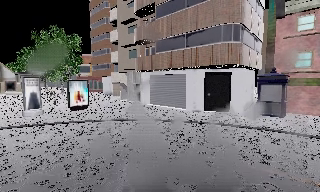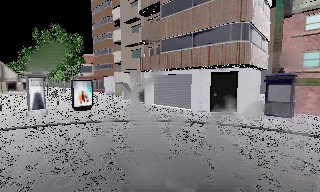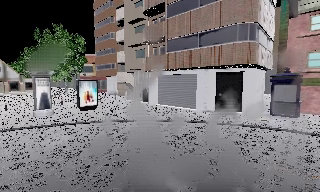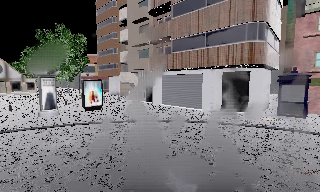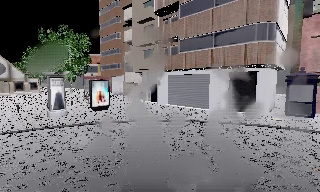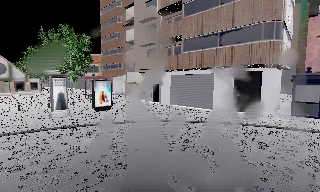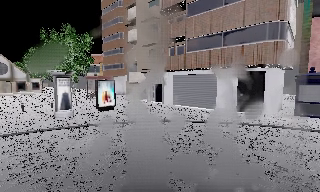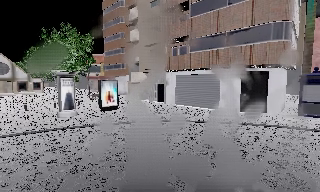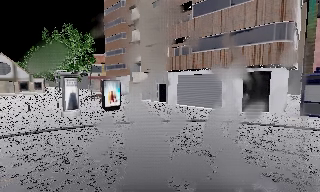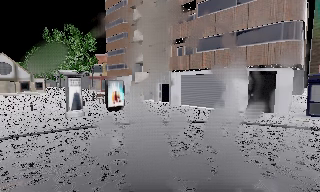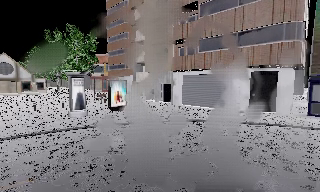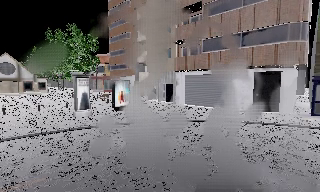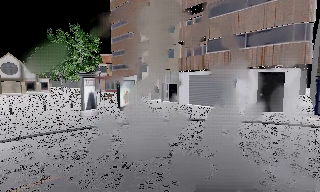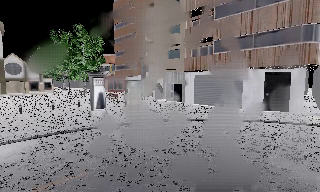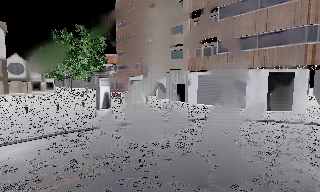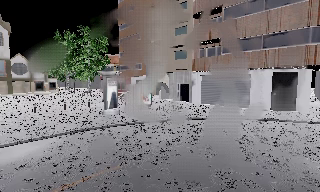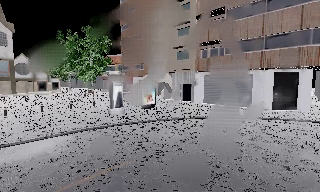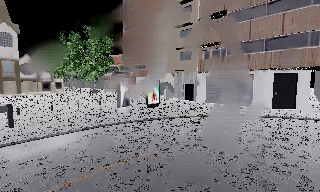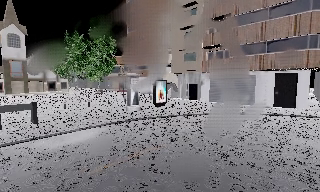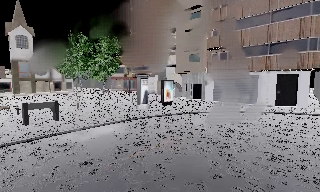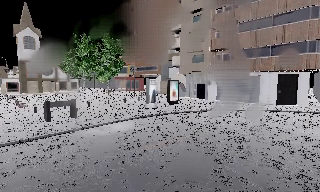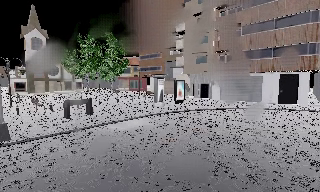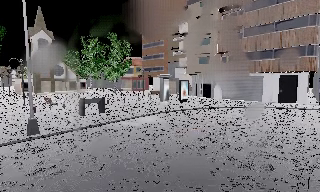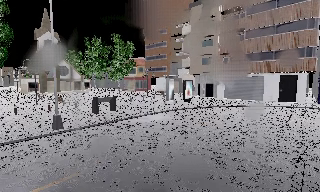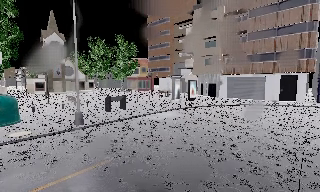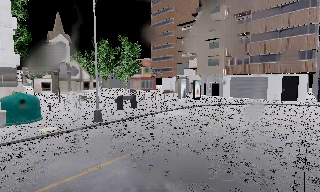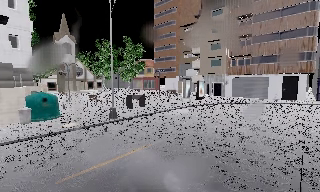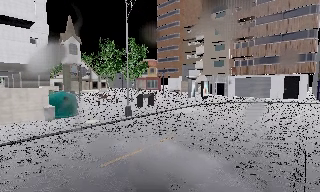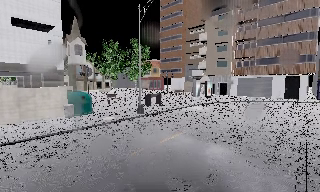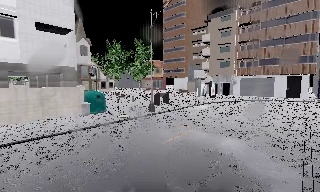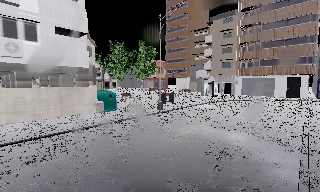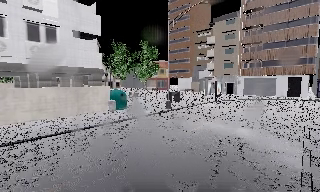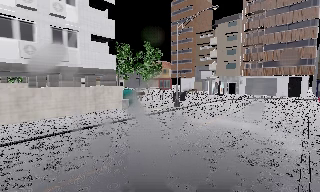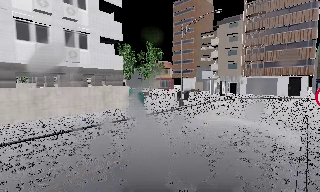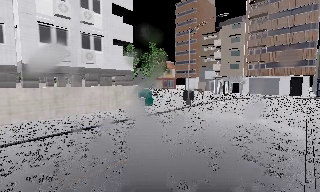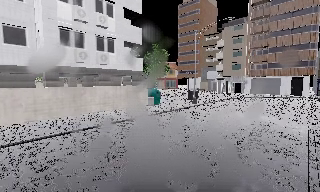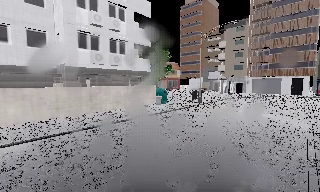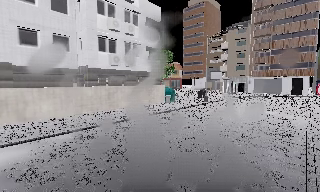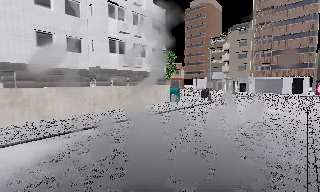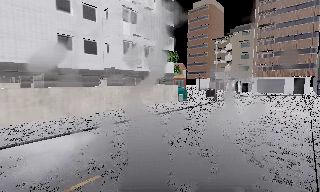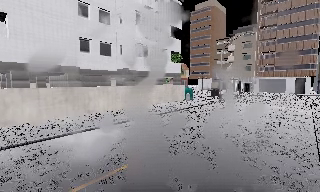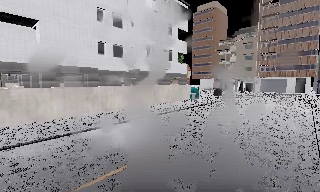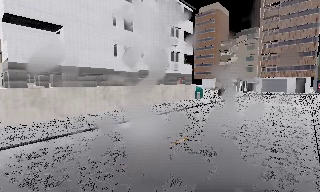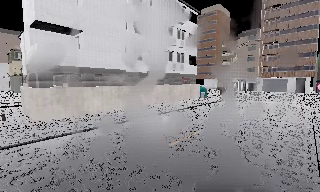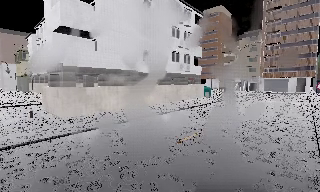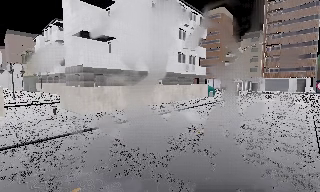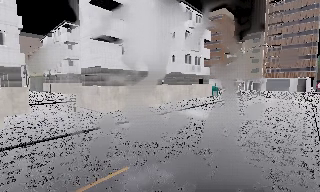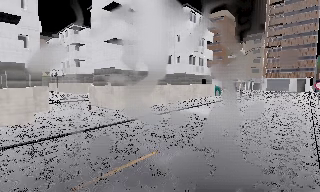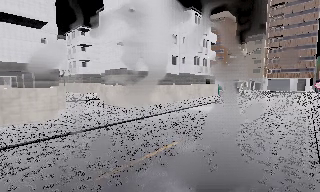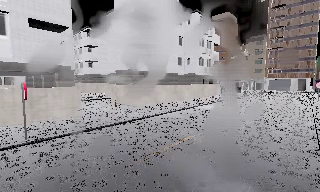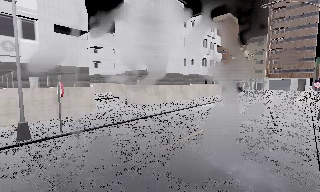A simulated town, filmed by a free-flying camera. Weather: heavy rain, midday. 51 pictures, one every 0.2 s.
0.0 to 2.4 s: The camera travels to its left, about 4 m, so close, fixed things drift to the right.
2.4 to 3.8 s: The camera travels to its left and backward, about 4.5 m, so close, fixed things drift to the right. It gains speed.
3.8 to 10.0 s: The camera travels backward and to its left, about 35 m, so what stands in front gets smaller.
The film runs backward here.
